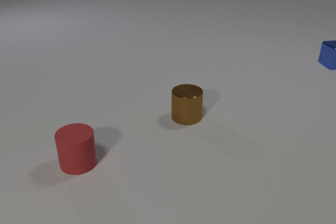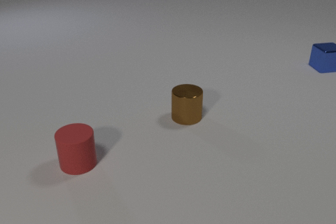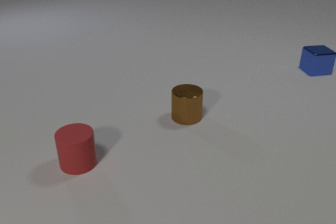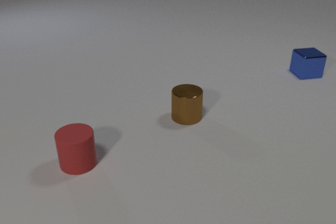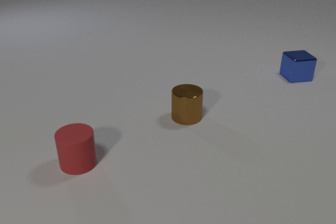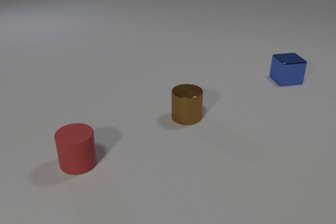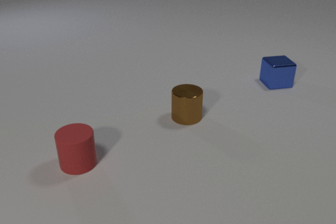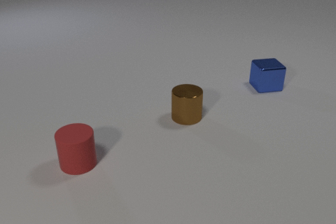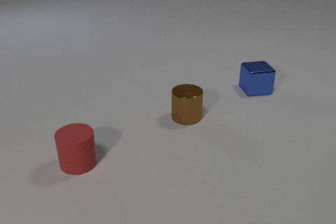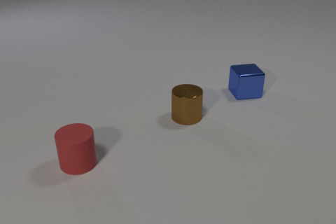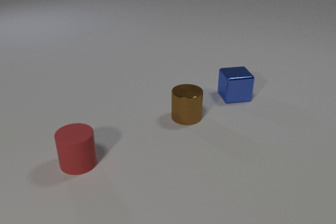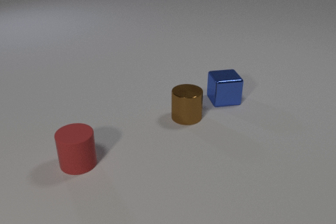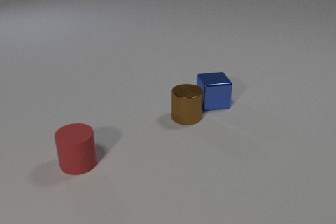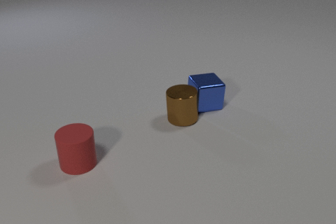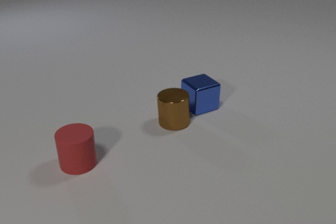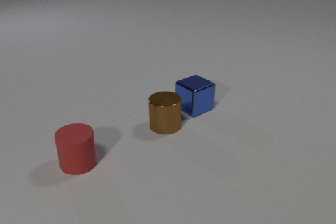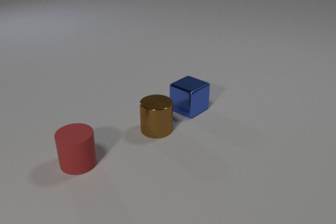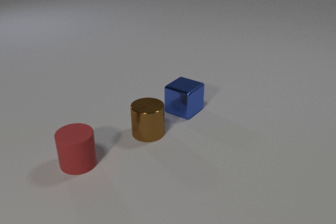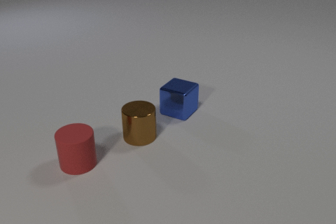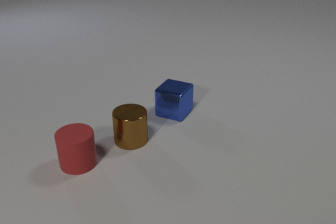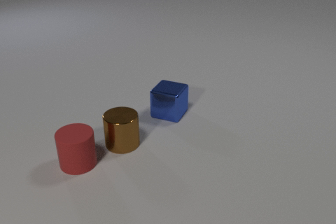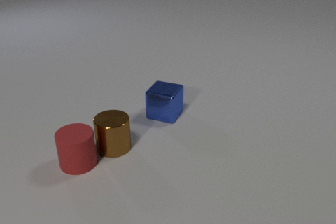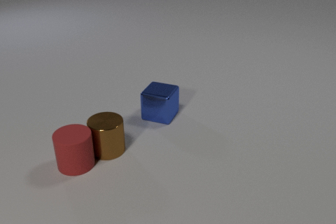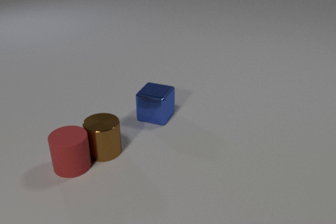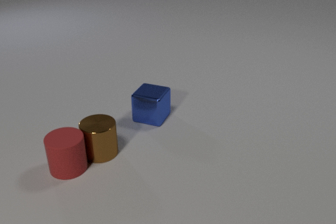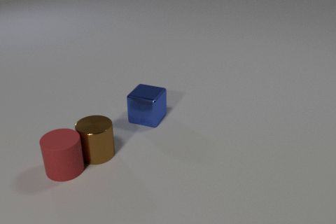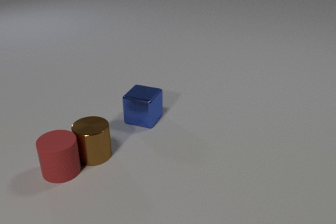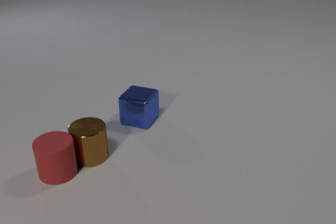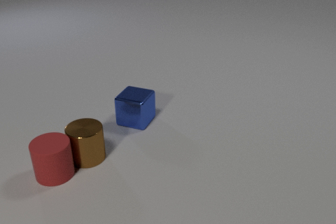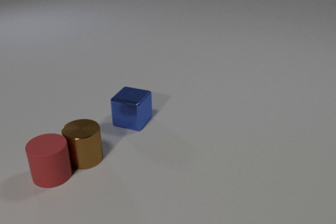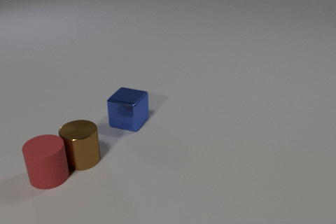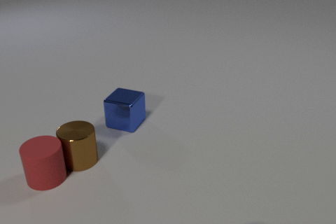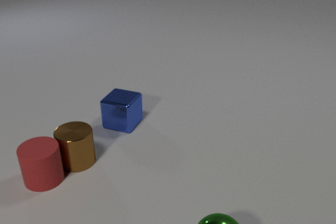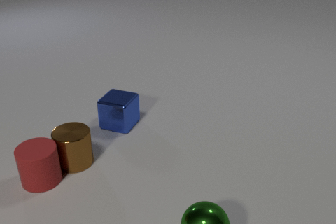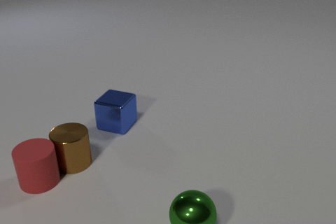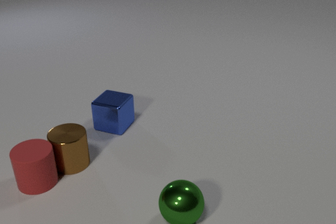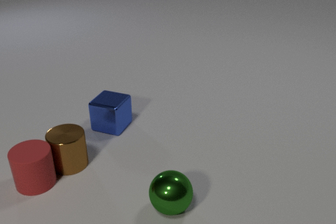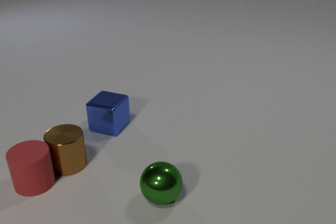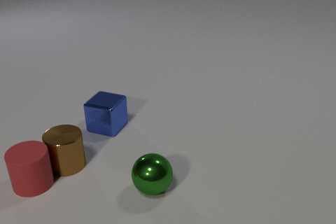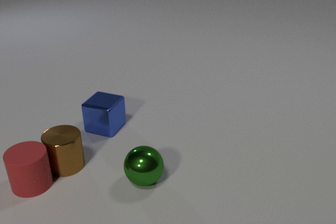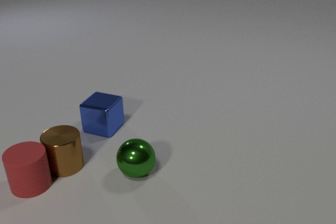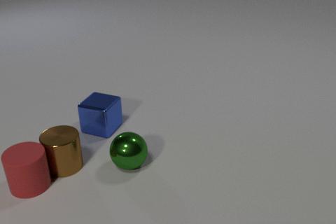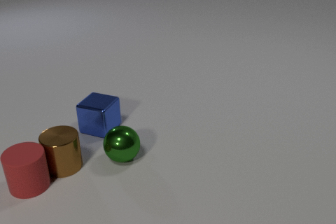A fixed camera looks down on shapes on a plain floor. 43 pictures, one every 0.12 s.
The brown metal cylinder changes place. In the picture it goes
to the left.
The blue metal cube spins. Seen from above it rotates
counterclockwise.
0.00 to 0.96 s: The blue metal cube slides toward the camera and to the left.
0.96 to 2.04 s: The blue metal cube slides to the left and toward the camera, spins so that its near face slides to the right, counterclockwise seen from above. The brown metal cylinder slides to the left and toward the camera. The blue metal cube and the brown metal cylinder collide.
2.04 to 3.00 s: The blue metal cube slides to the left and toward the camera. The brown metal cylinder slides to the left and toward the camera. The red rubber cylinder slides to the left. The brown metal cylinder and the red rubber cylinder collide.
3.00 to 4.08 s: The blue metal cube slides to the left. The brown metal cylinder slides to the left and toward the camera. The green metal sphere comes in at the bottom edge, rolls away from the camera and to the left. The red rubber cylinder slides to the left and toward the camera.
4.08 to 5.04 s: The blue metal cube slides to the left. The brown metal cylinder slides to the left. The green metal sphere rolls away from the camera and to the left. The red rubber cylinder slides to the left.
What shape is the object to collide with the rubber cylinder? cylinder.
What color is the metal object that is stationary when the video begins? brown.
What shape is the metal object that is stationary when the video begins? cylinder.
